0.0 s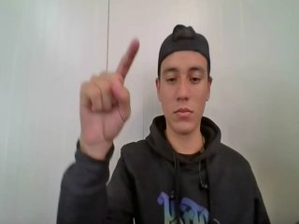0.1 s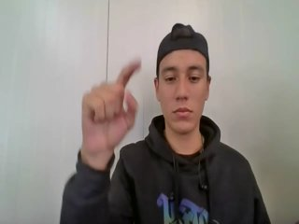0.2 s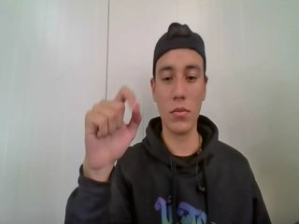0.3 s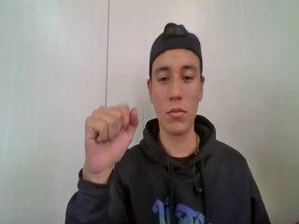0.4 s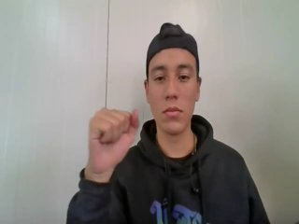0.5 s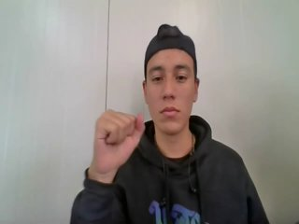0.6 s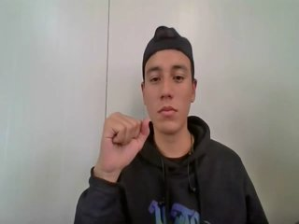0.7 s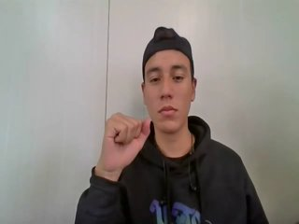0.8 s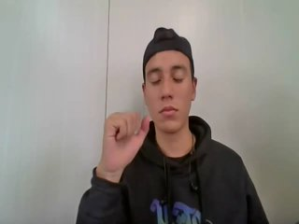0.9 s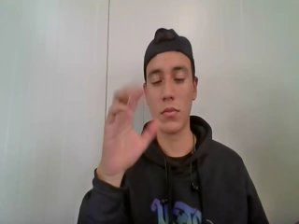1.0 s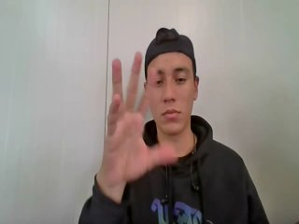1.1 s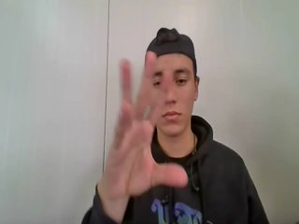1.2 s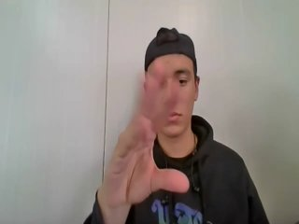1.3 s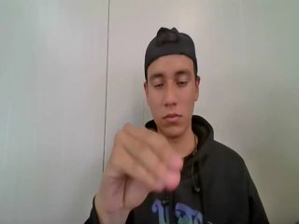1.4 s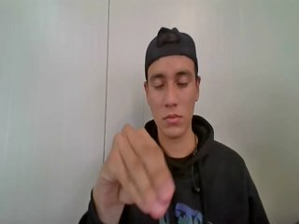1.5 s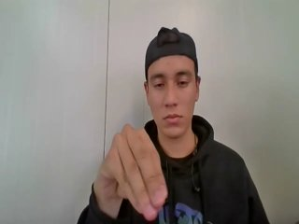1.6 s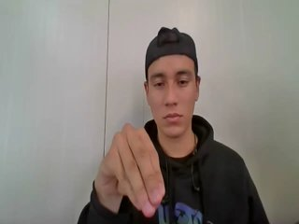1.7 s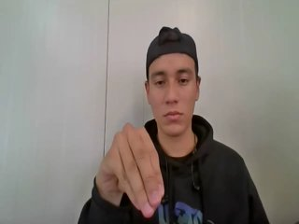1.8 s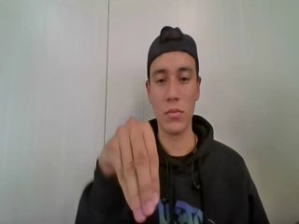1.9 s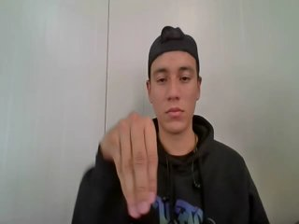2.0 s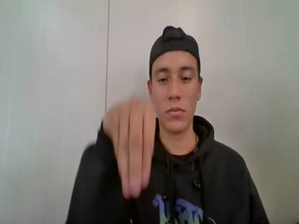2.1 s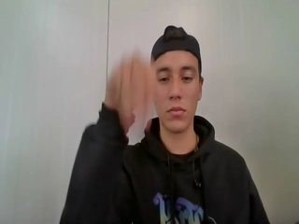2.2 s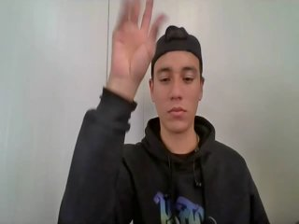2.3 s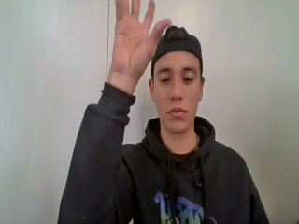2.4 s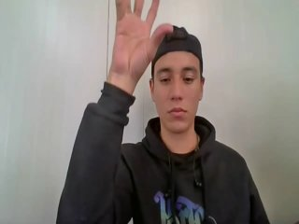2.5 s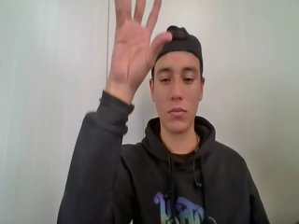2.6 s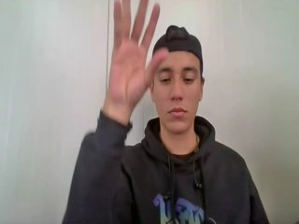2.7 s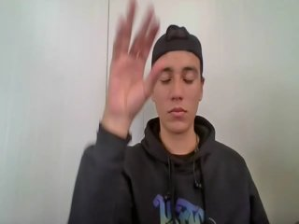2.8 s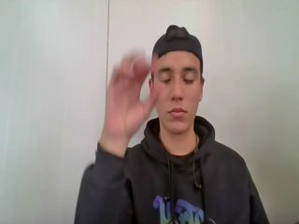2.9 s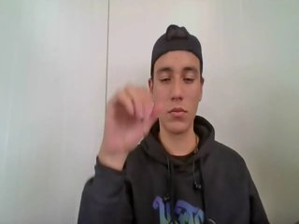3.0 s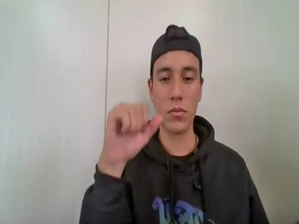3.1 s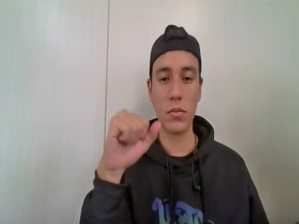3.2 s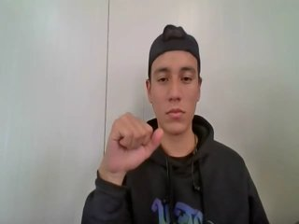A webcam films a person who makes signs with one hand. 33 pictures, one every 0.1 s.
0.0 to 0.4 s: Pointing with one finger.
0.5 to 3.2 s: On the screen the hand sweeps upward. The name of the sign: Throw up.
